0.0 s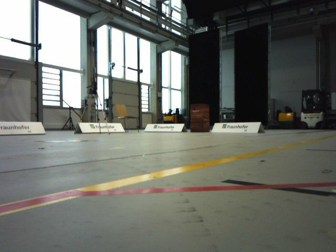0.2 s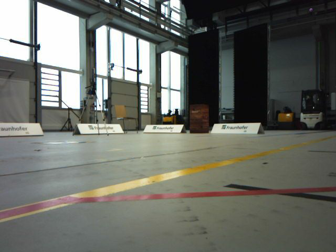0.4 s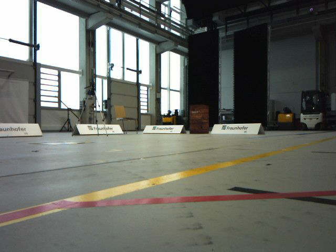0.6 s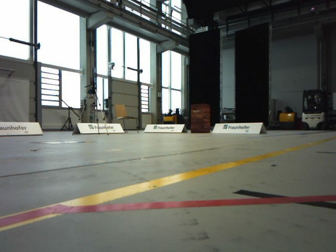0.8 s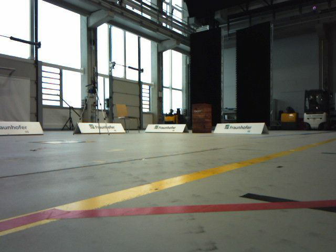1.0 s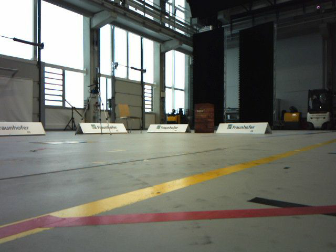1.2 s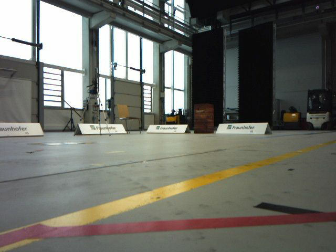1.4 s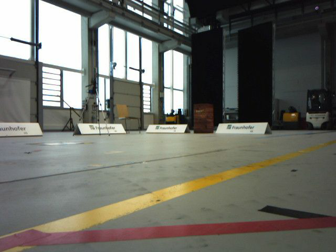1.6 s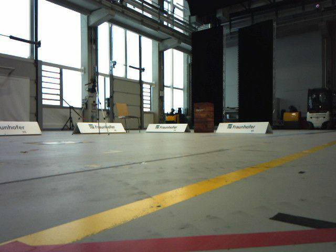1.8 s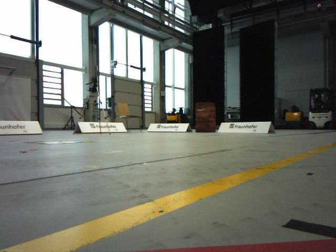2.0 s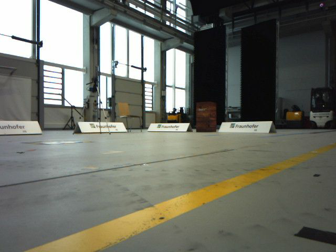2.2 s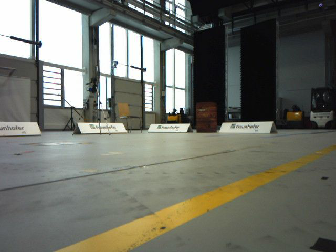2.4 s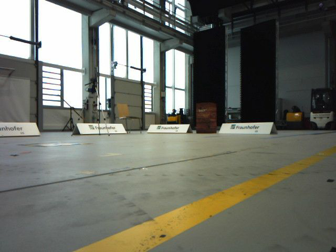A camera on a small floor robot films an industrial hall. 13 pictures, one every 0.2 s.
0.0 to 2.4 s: The camera travels forward, about 0.5 m, so what stands in front looms larger.
The film runs forward here.
